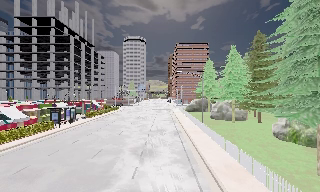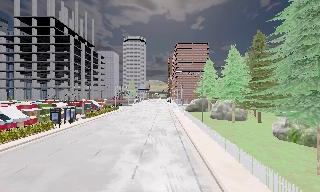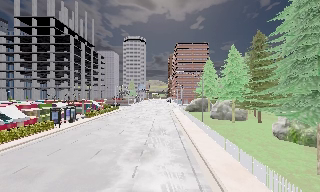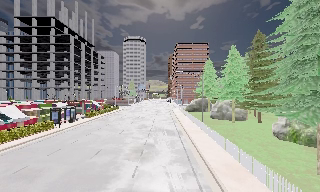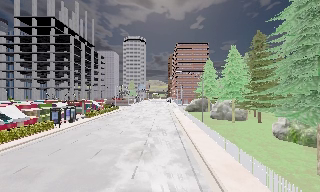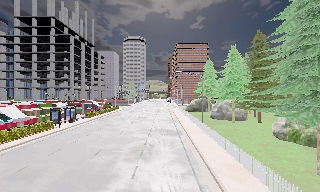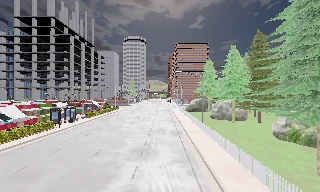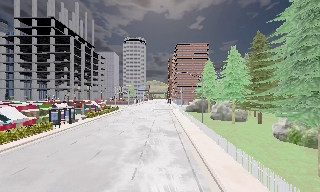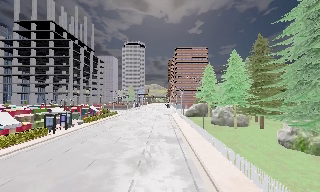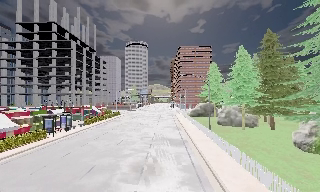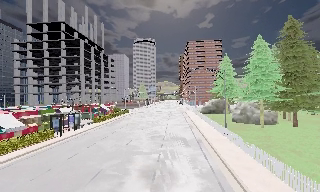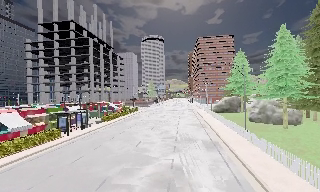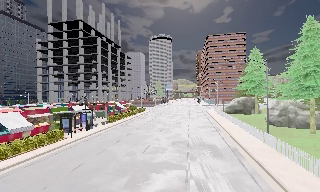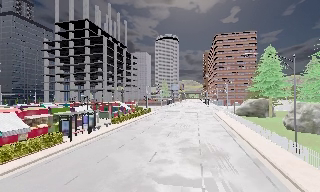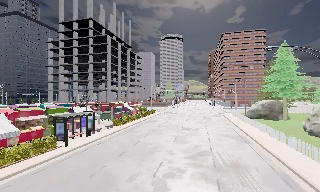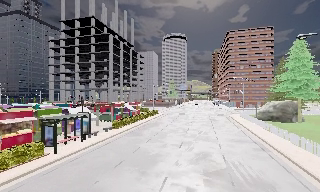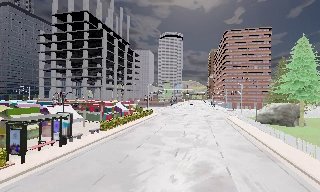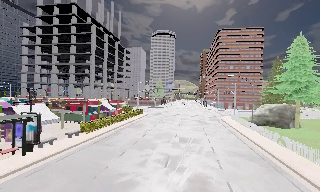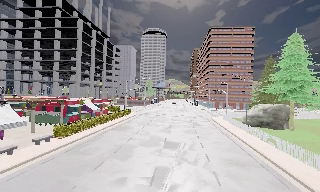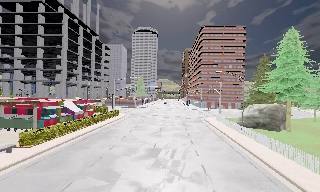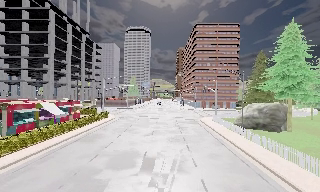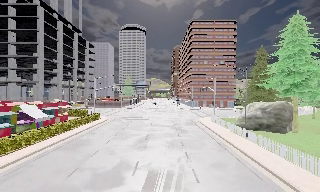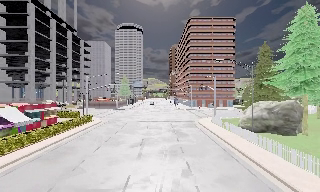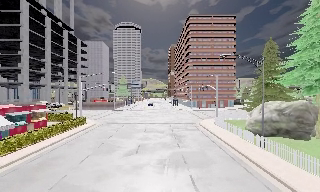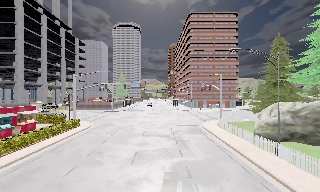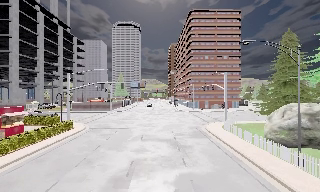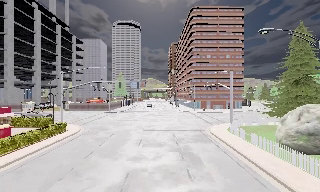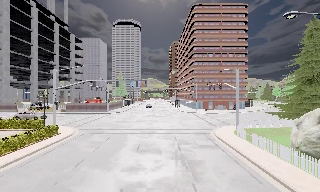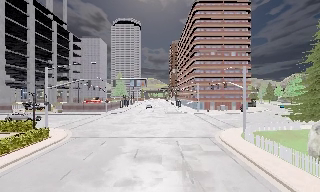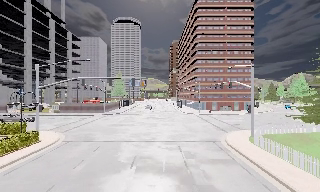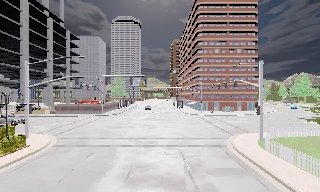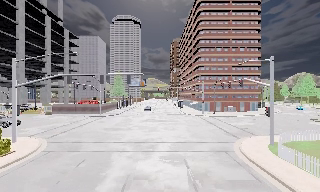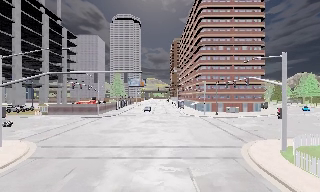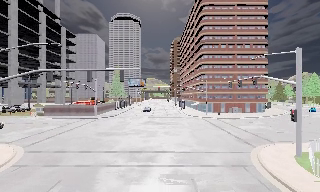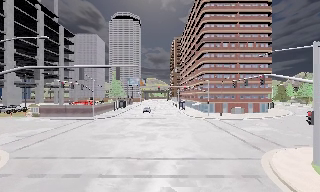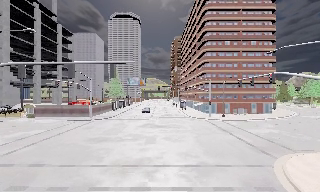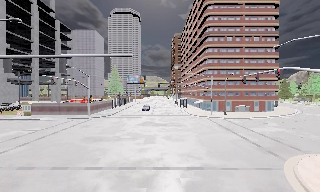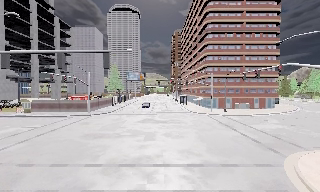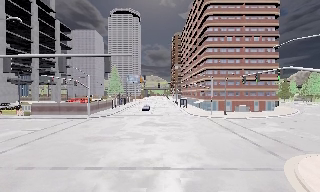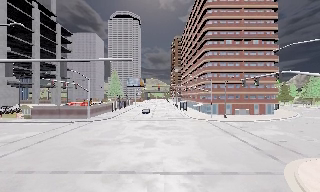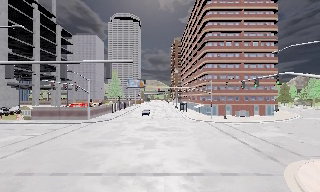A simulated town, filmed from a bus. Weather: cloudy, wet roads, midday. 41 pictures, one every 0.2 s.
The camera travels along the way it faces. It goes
forward.
0.0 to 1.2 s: The camera keeps its place and its aim.
1.2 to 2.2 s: The camera travels forward, about 5 m, so what stands in front looms larger. It gains speed.
2.2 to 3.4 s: The camera travels forward, about 12 m, so what stands in front looms larger.
3.4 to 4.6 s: The camera pans to its right, which is clockwise from overhead, by about 10 degrees. It travels forward, about 12 m, so what stands in front looms larger.
4.6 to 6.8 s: The camera travels forward, about 17 m, so what stands in front looms larger.
6.8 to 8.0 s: The camera travels forward, about 2 m, so what stands in front looms larger. It loses speed.
The film runs forward here.
